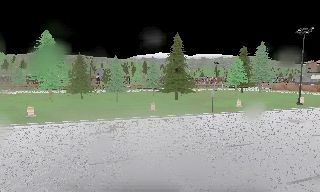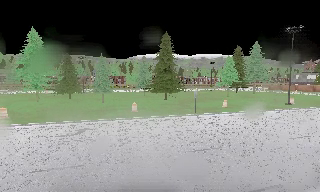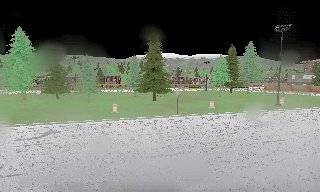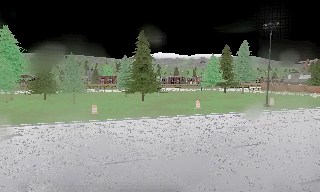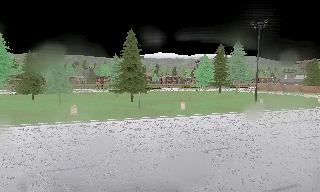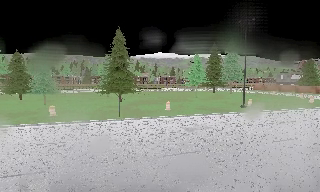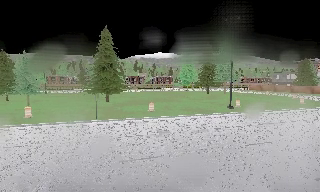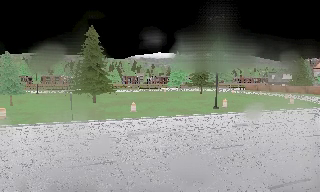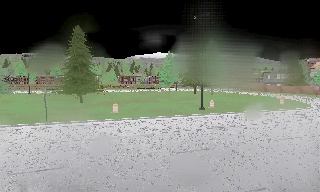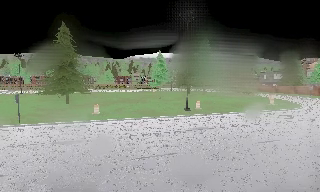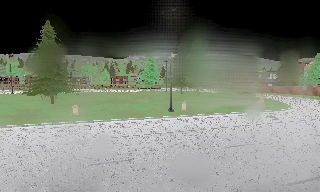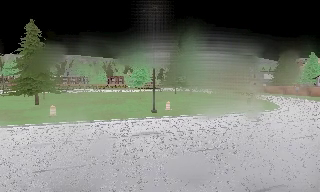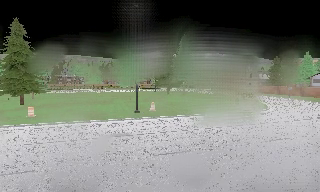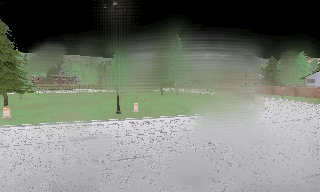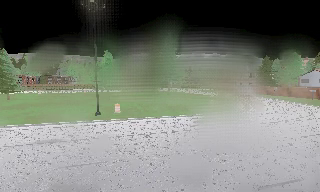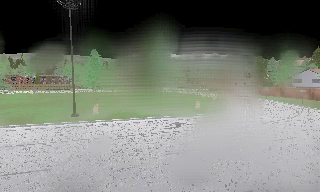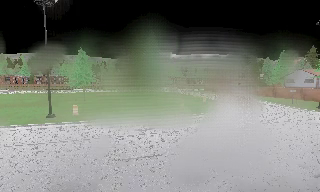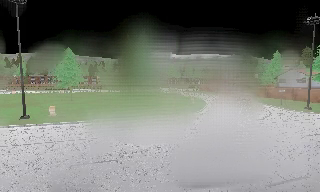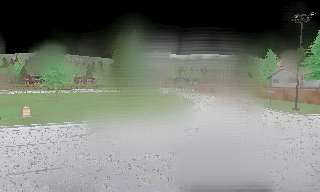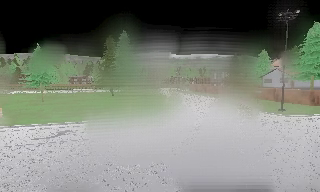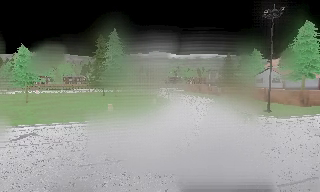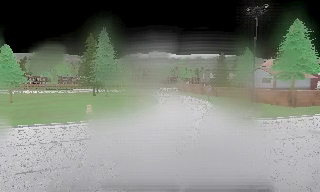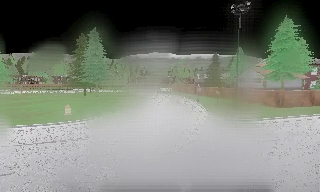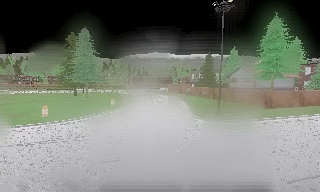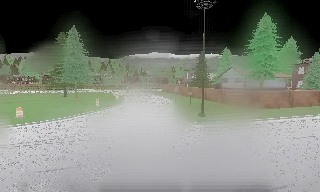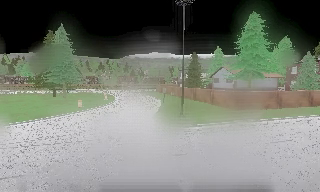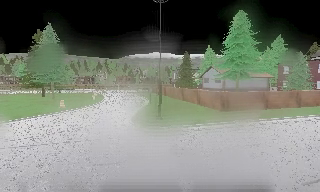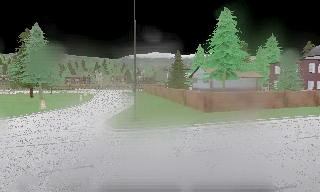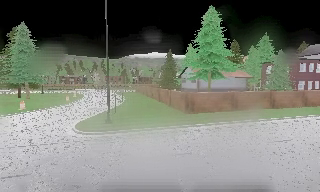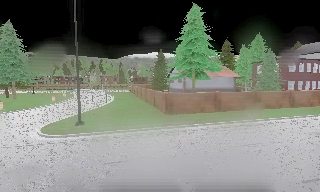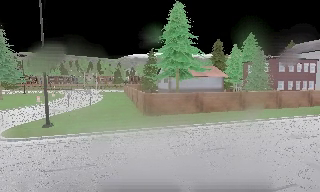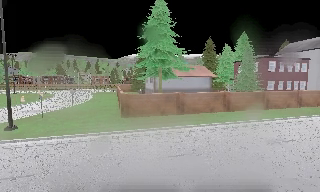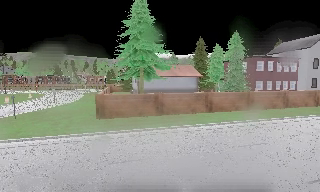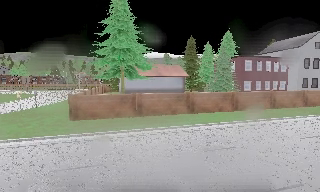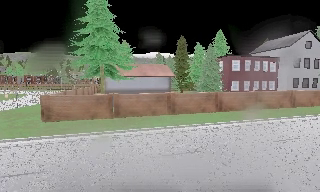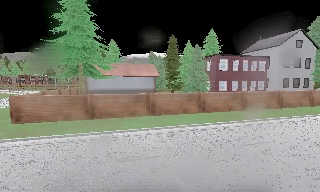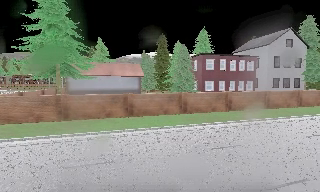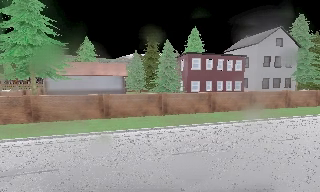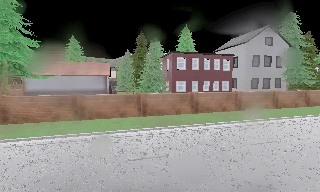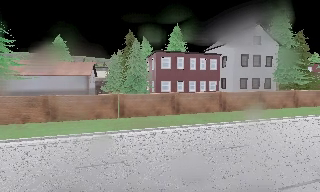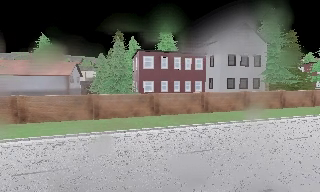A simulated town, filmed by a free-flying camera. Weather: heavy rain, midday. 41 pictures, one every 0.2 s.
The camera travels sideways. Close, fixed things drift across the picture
to the left.
0.0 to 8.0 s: The camera travels to its right, about 90 m, so close, fixed things drift to the left.
The film runs forward here.
